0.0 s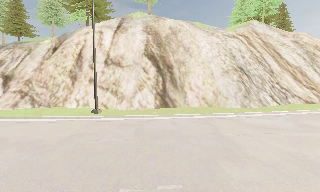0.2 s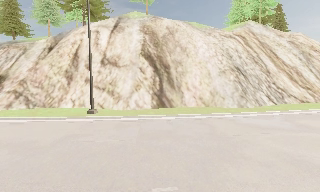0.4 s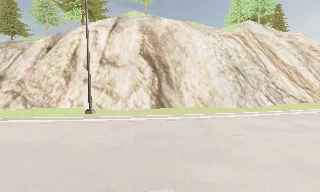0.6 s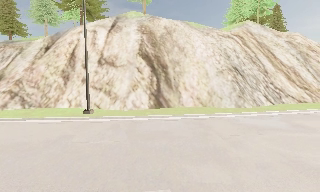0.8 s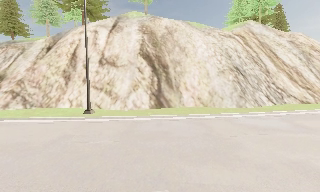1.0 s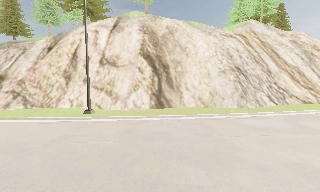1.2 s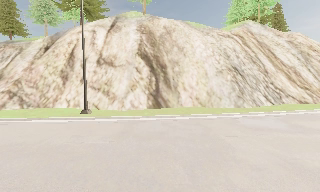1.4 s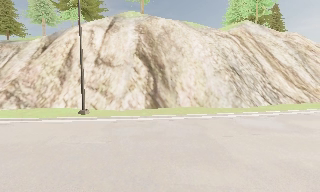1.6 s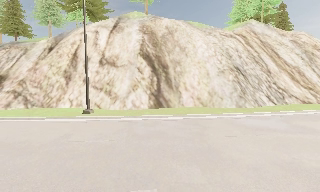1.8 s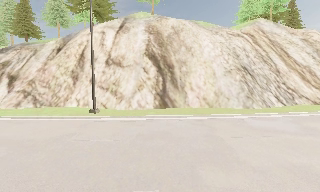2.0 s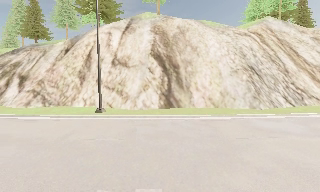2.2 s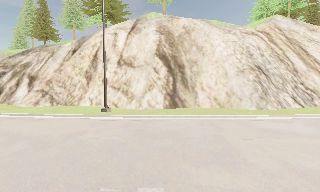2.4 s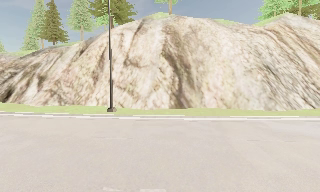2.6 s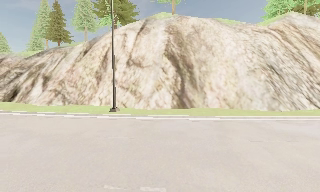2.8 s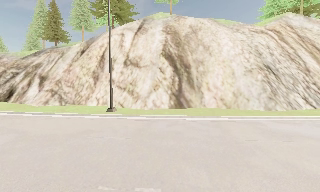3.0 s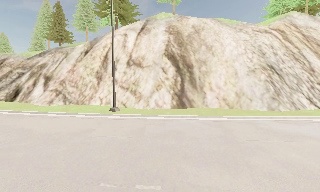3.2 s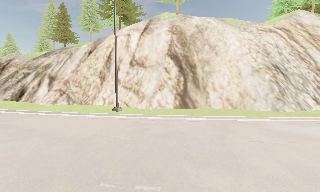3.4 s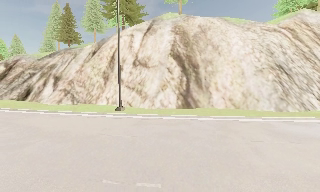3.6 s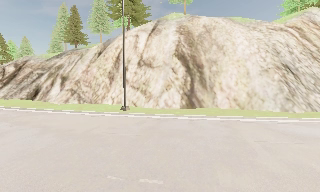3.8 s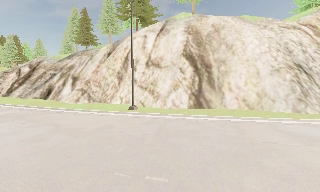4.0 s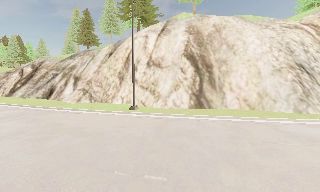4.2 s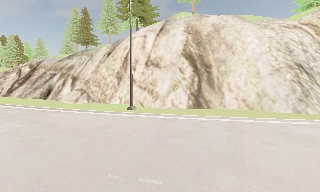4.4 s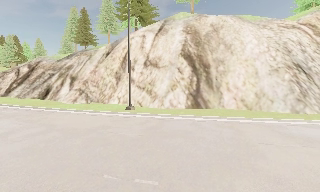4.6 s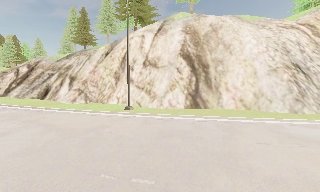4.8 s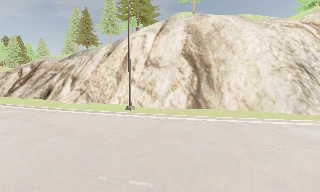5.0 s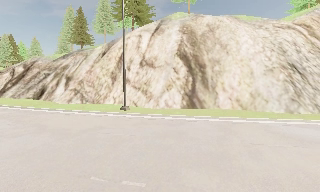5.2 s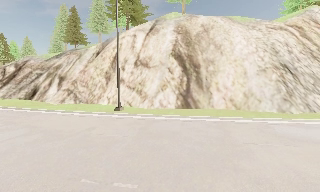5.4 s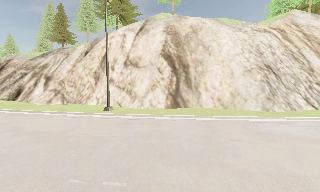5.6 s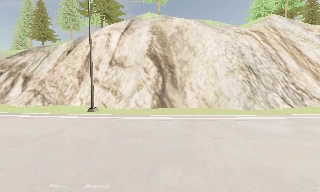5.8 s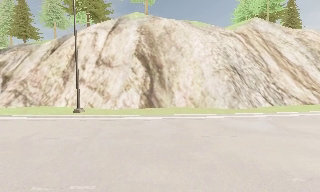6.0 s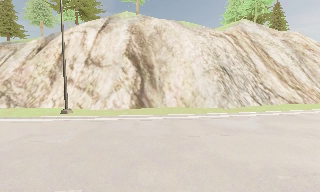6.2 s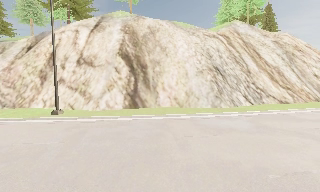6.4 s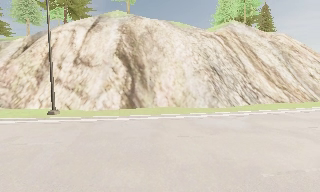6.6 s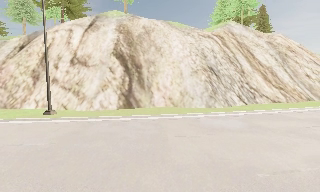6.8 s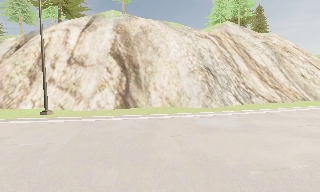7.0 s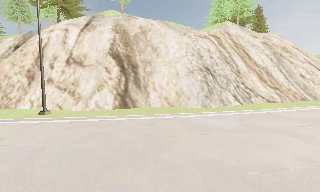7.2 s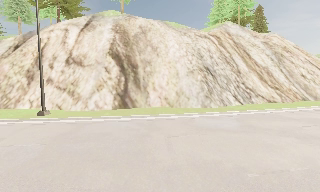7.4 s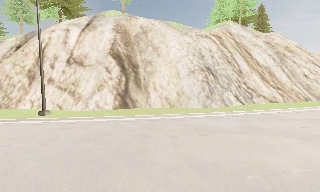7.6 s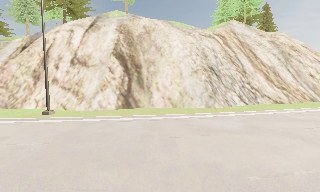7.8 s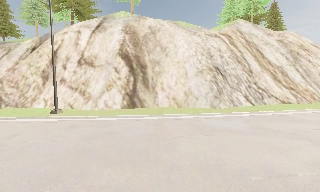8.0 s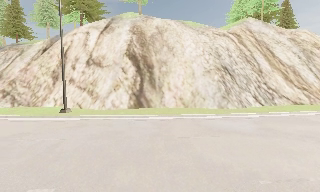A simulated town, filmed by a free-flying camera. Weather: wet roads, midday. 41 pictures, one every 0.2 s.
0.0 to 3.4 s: The camera pans to its left, which is counterclockwise from overhead, by about 15 degrees. It travels to its right, about 1.5 m.
3.4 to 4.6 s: The camera travels to its right, about 0.5 m.
4.6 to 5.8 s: The camera swings to its right by about 15 degrees, and the scene slides to the left. It travels to its right, about 0.5 m, so close, fixed things drift to the left.
5.8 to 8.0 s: The camera travels to its right, about 1 m, so close, fixed things drift to the left.
The film runs forward here.
